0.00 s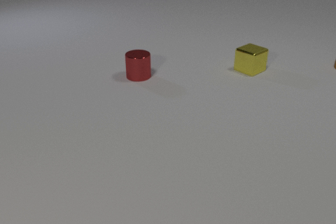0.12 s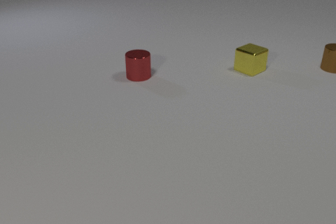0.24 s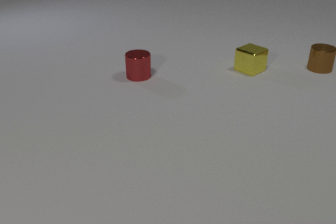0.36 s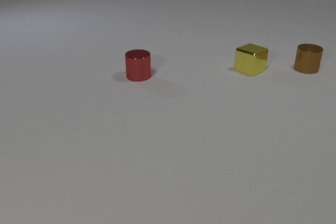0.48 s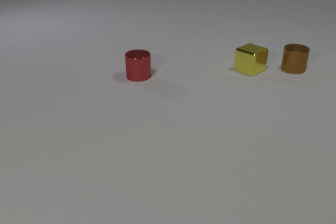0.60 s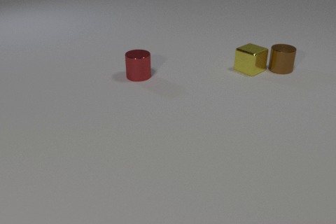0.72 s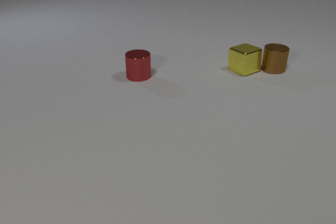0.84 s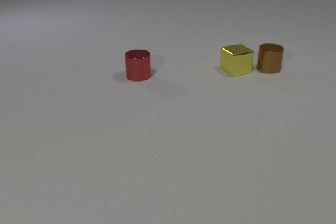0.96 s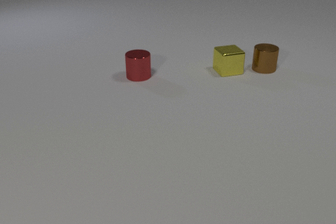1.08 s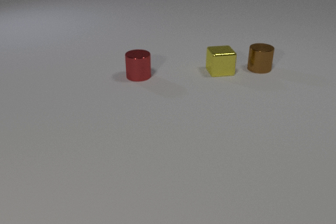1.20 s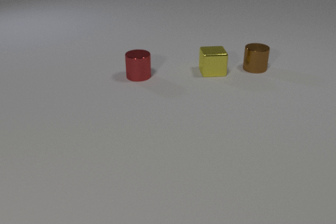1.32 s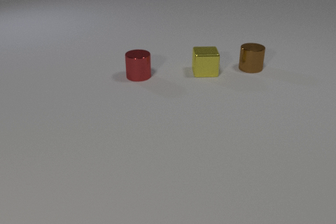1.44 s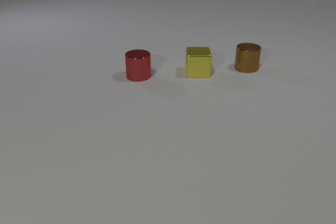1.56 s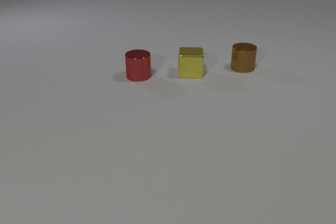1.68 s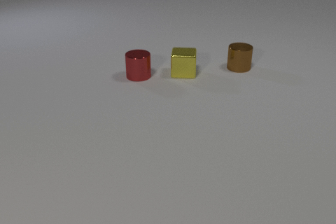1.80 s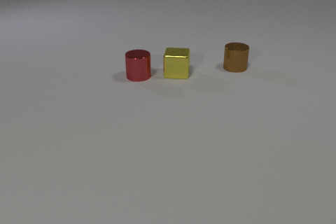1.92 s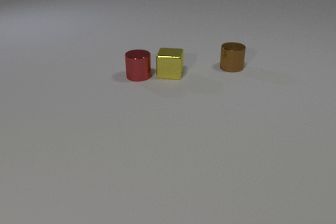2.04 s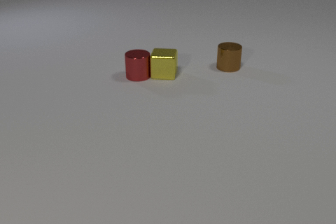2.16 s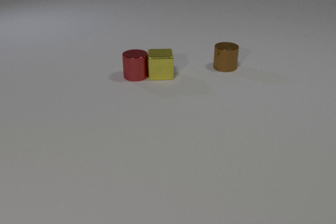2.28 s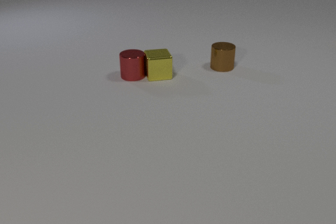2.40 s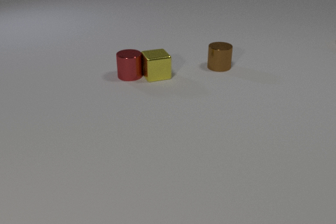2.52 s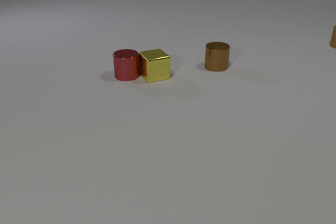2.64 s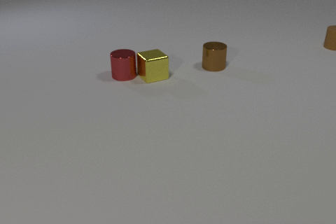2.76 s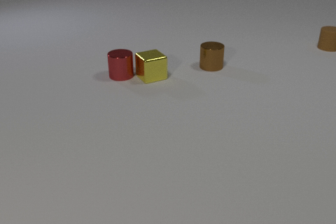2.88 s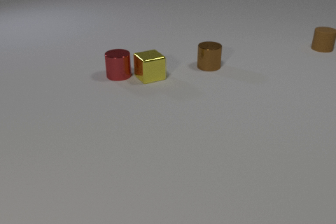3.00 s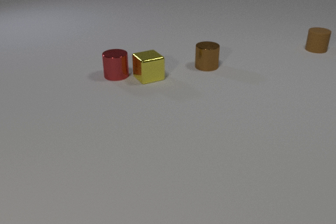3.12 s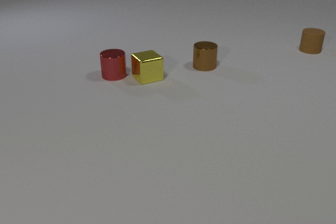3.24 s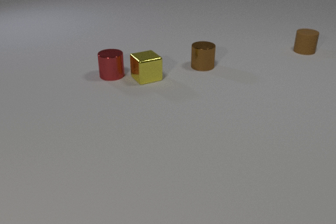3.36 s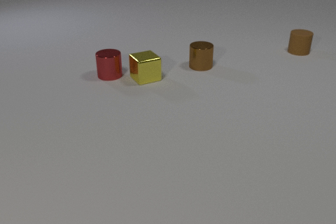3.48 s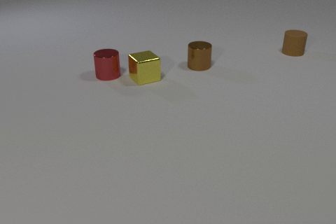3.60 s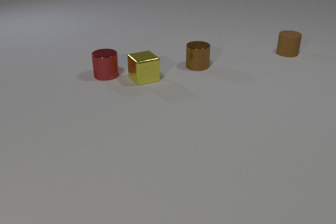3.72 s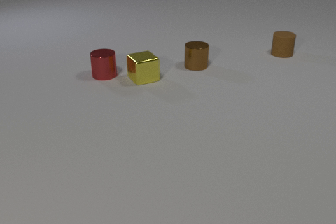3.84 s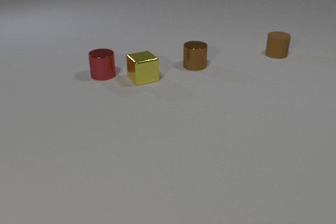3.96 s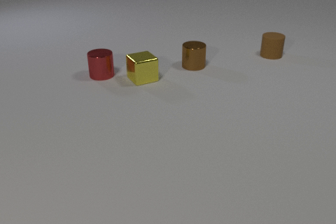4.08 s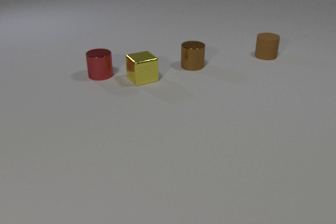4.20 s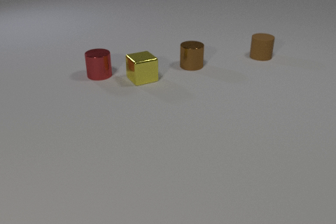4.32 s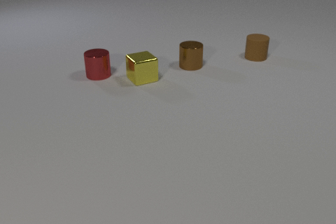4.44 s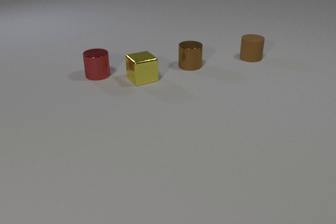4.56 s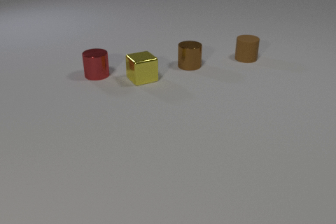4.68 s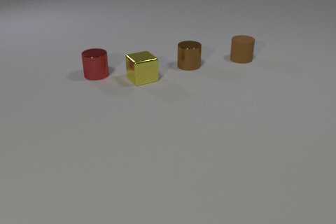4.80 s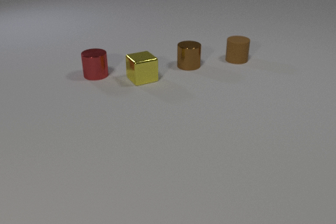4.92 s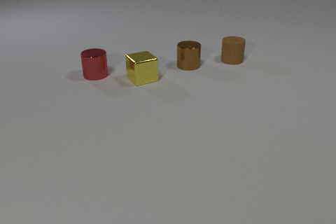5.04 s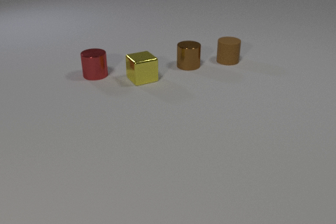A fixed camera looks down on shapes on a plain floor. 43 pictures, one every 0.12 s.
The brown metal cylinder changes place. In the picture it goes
to the left.
The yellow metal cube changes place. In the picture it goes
to the left.
0.00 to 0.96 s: The brown metal cylinder slides to the left. The yellow metal cube slides to the left, spins so that its near face slides to the left, clockwise seen from above. The brown metal cylinder and the yellow metal cube collide.
0.96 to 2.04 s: The brown metal cylinder slides to the left. The yellow metal cube slides to the left, spins clockwise seen from above by about 30 degrees, its near face sliding to the left. The yellow metal cube and the red metal cylinder collide.
2.04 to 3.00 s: The brown metal cylinder slides to the left. The yellow metal cube slides to the left and toward the camera, spins so that its near face slides to the right, counterclockwise seen from above. The brown rubber cylinder comes in at the right edge, slides to the left and toward the camera. The red metal cylinder slides to the left.
3.00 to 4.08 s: The brown metal cylinder slides to the left. The yellow metal cube slides to the left. The brown rubber cylinder slides to the left and toward the camera. The red metal cylinder slides to the left.
4.08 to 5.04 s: The brown rubber cylinder slides to the left and toward the camera. The red metal cylinder slides to the left.
What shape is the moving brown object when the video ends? cylinder.
Are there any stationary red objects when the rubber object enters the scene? no.
How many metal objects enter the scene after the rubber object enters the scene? 0.
